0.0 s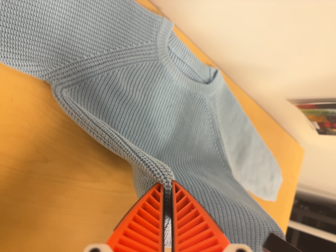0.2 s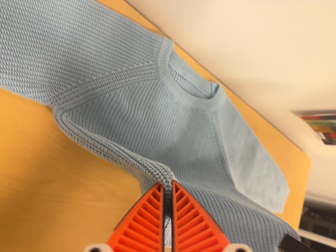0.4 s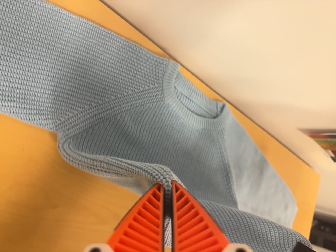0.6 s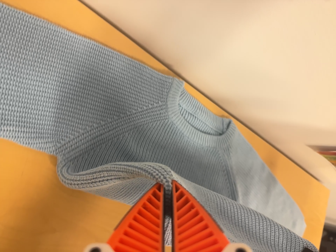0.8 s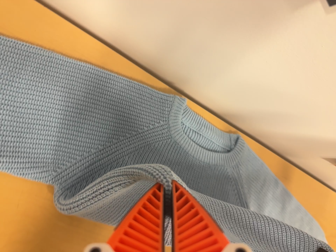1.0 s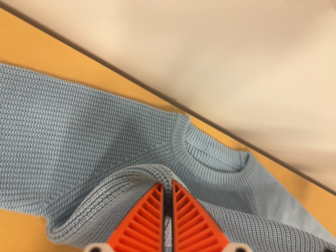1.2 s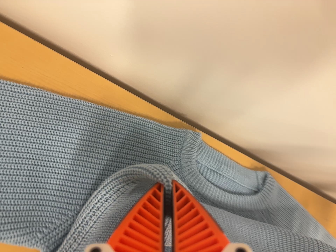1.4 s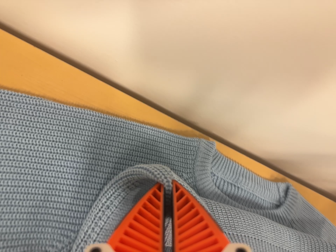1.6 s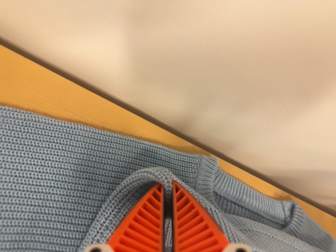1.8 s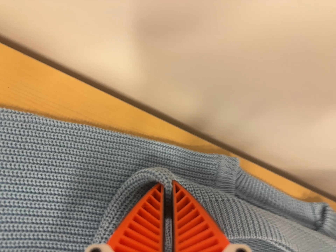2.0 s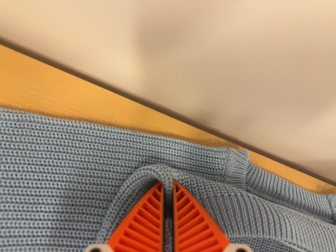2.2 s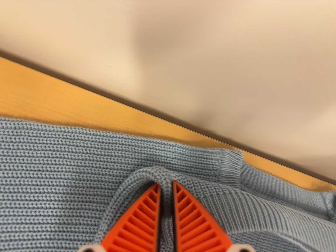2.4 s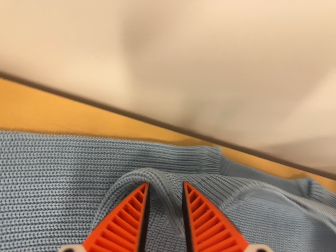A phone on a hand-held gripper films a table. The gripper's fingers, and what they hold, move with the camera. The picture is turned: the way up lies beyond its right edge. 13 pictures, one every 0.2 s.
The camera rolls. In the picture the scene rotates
counterclockwise.
The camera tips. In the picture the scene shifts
downward.
0.0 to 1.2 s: The camera pans to its left by about 15 degrees. It travels toward the top of its view, forward and to its right, about 12 cm, so close, fixed things drift downward. Its aim tips toward the top of its view by about 10 degrees, and the scene shifts downward.
1.2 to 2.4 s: The camera travels forward, about 6 cm, so what stands in front looms larger. It rolls about its line of sight by about 10 degrees, and the scene rotates counterclockwise.
The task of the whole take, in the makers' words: fold up.
The film runs forward here.
